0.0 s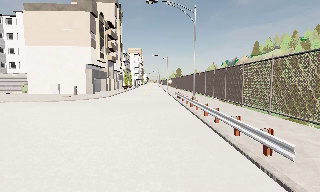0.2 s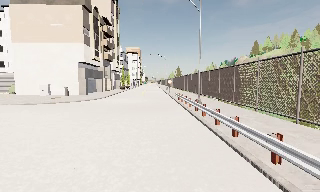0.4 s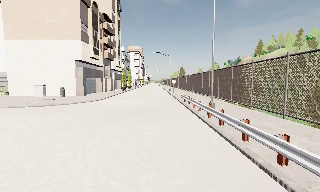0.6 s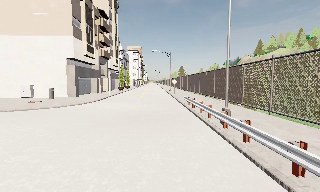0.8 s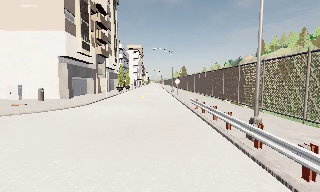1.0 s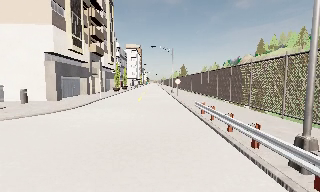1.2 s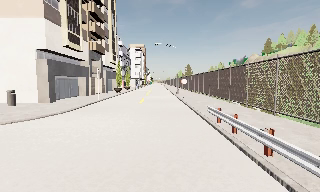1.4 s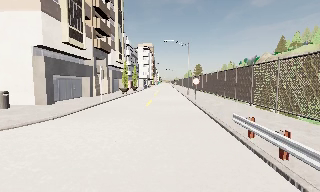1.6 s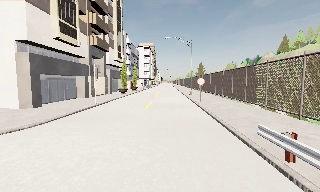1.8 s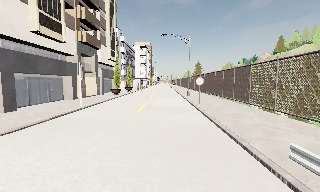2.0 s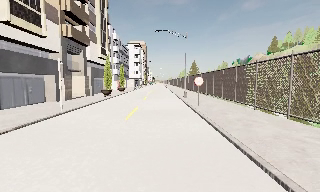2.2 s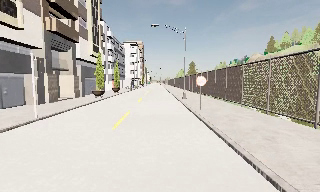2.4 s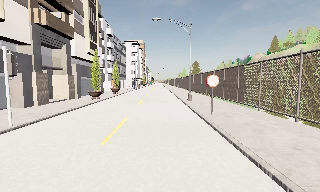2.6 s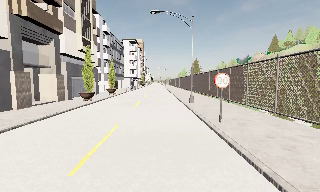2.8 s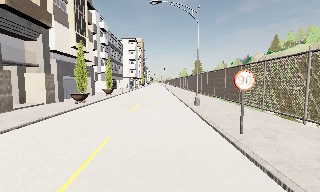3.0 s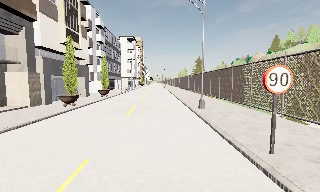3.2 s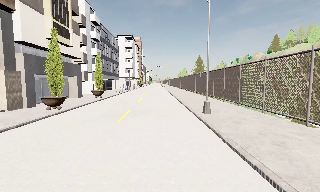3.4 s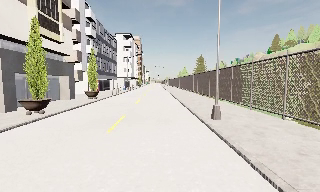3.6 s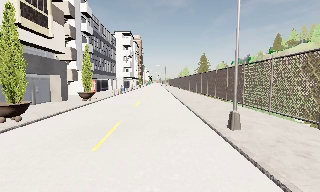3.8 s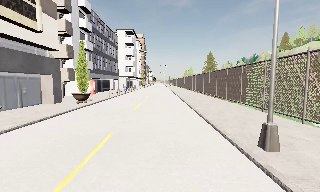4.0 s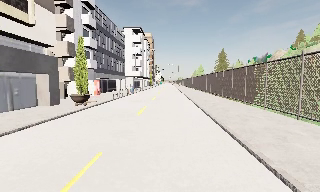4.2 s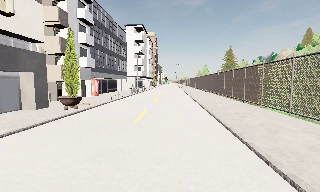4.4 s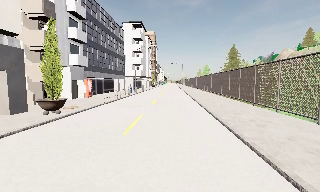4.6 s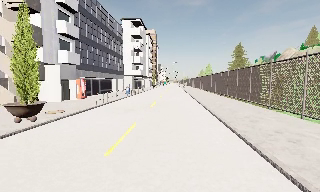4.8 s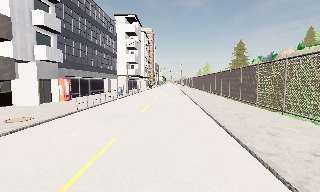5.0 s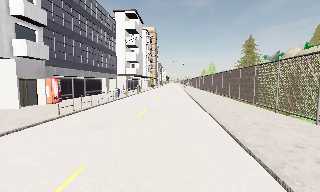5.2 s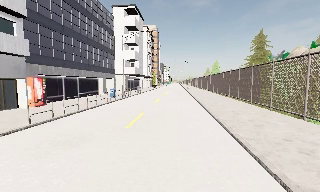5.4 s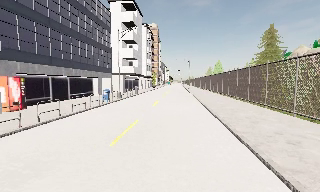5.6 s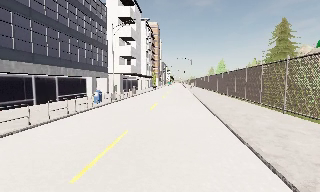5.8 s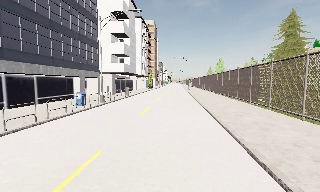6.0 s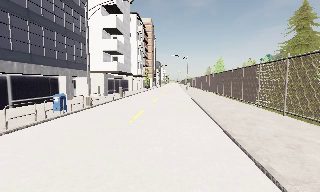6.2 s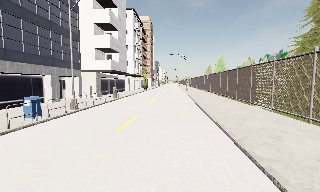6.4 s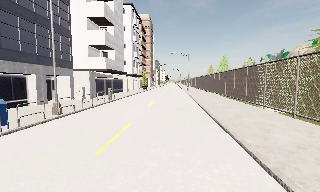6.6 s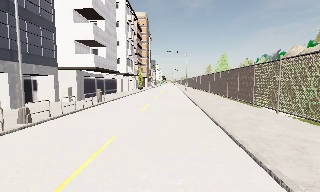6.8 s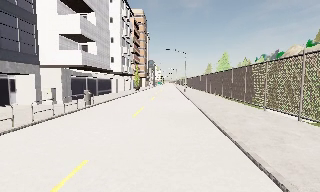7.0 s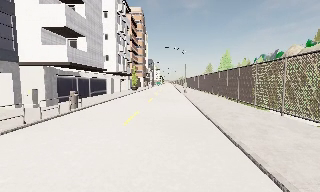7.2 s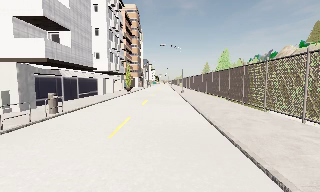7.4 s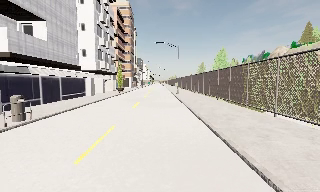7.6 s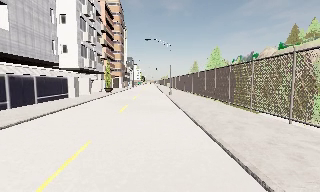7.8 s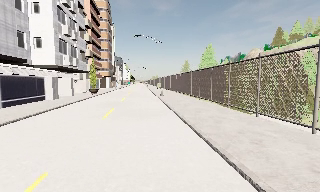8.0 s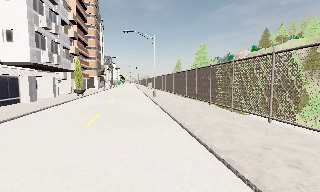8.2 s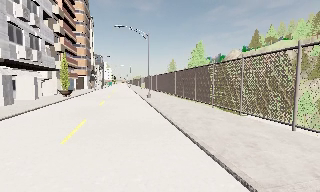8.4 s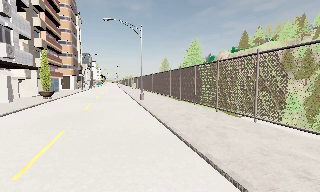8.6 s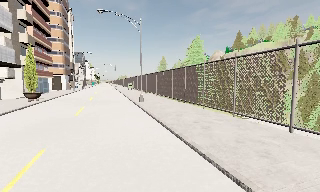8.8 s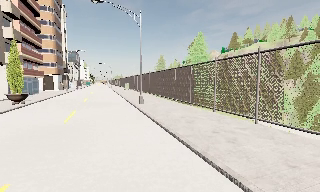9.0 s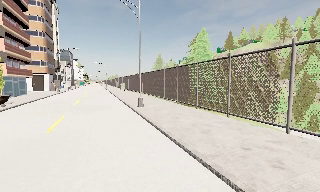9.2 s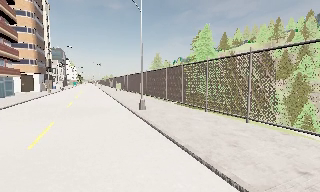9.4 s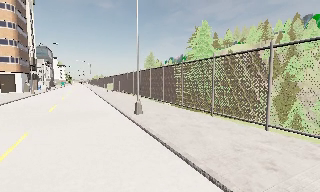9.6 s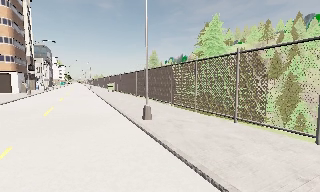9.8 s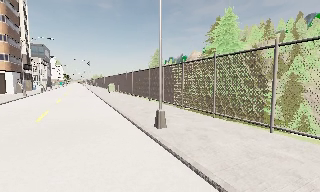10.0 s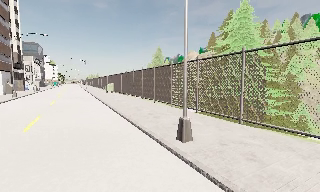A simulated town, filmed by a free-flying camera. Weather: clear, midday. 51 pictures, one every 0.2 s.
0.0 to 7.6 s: The camera travels forward, about 65 m, so what stands in front looms larger.
7.6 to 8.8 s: The camera pans to its right, which is clockwise from overhead, by about 15 degrees. It travels forward, about 10 m, so what stands in front looms larger.
8.8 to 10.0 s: The camera travels forward and to its left, about 9 m, so what stands in front looms larger.
The film runs forward here.
